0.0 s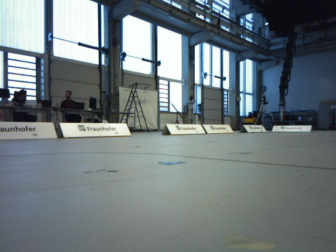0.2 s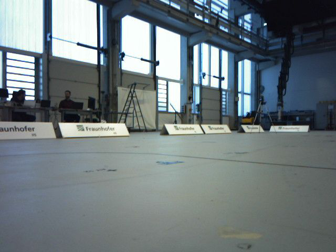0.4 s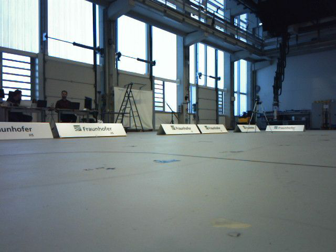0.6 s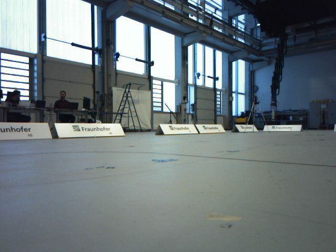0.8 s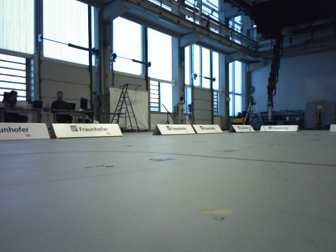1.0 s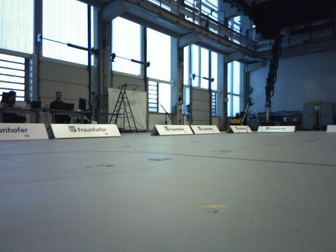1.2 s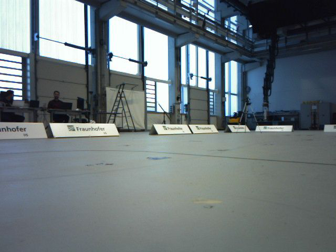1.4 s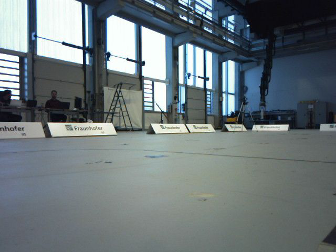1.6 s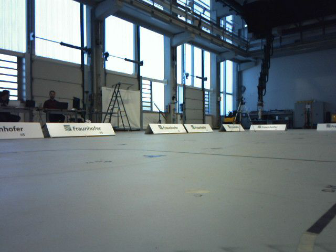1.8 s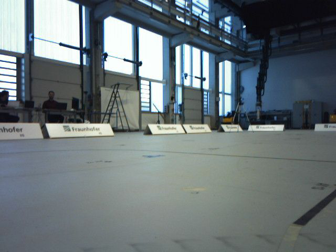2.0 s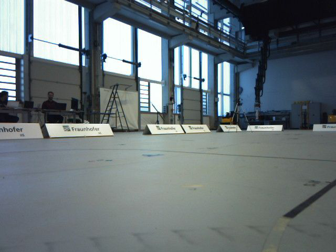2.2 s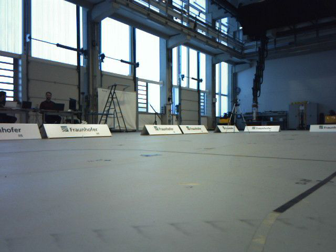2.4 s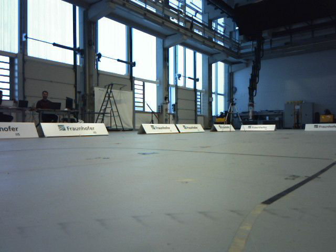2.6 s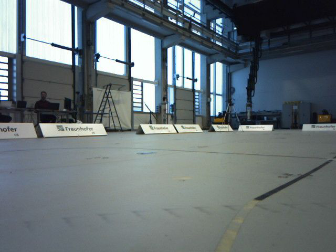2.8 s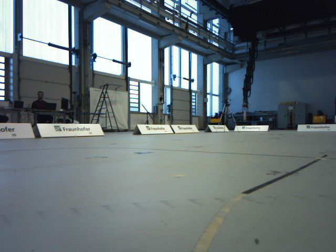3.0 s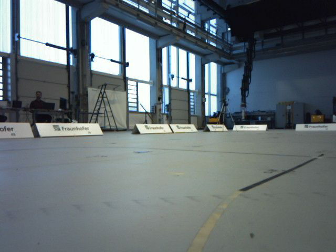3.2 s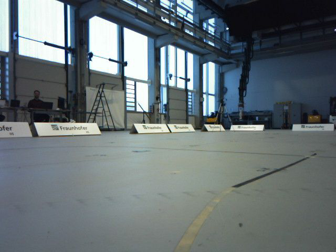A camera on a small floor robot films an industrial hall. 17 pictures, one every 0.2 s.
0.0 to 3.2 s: The camera pans to its right, which is clockwise from overhead, by about 10 degrees. It travels backward, about 0.7 m, so what stands in front gets smaller.
The film runs backward here.
